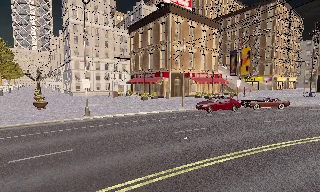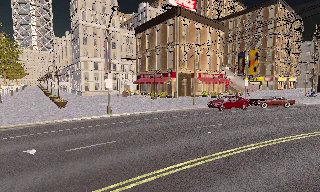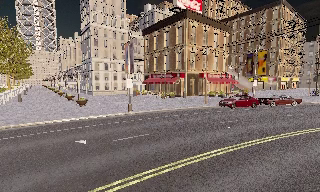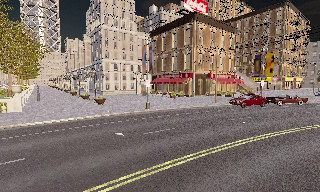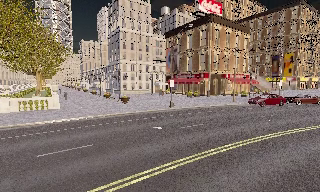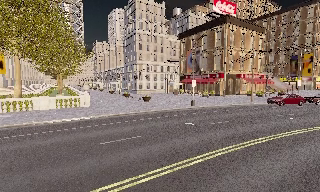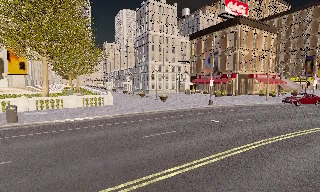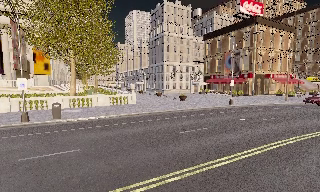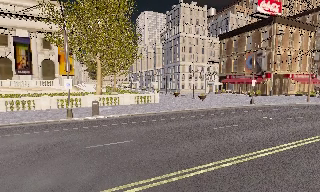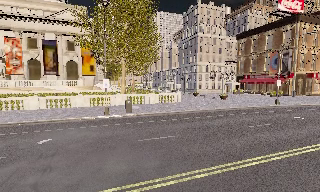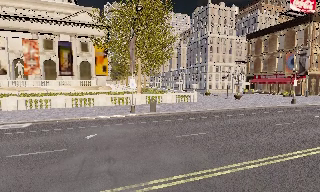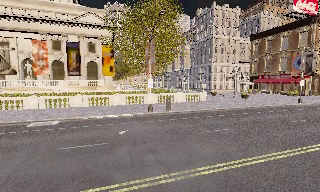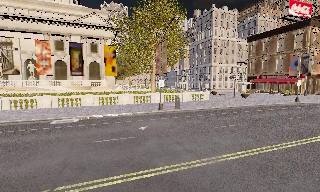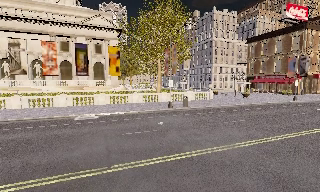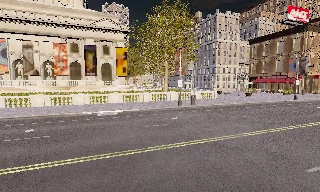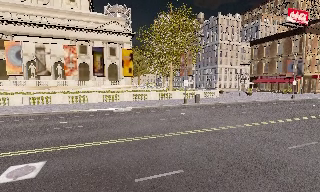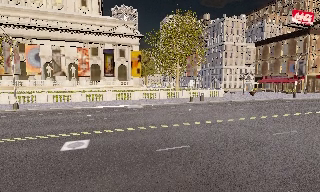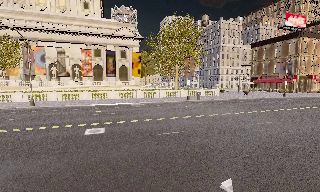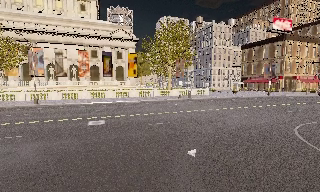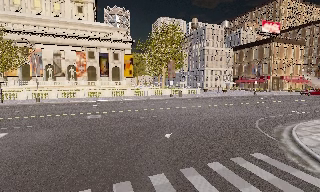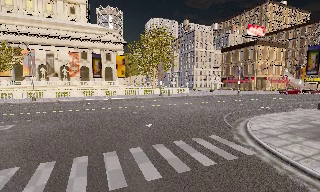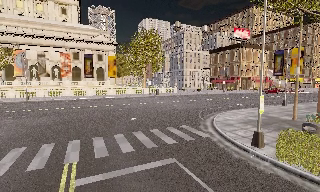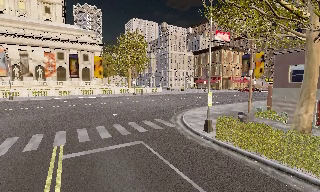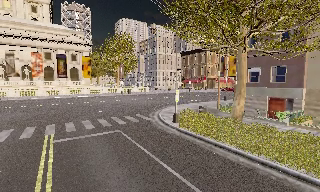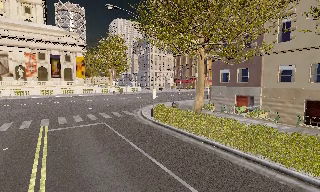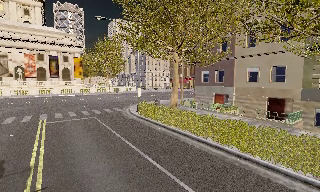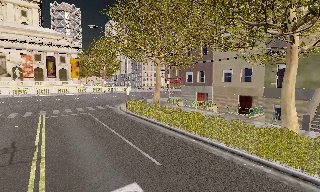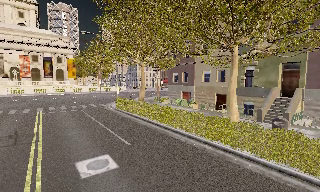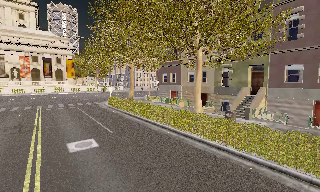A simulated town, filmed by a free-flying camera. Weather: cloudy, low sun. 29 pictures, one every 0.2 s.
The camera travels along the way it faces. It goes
backward.
0.0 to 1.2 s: The camera travels to its left and backward, about 12 m, so close, fixed things drift to the right.
1.2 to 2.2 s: The camera swings to its left by about 10 degrees, and the scene slides to the right. It travels to its left and backward, about 9 m, so close, fixed things drift to the right.
2.2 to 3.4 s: The camera travels backward and to its left, about 11 m, so what stands in front gets smaller.
3.4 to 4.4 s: The camera swings to its right by about 10 degrees, and the scene slides to the left. It travels backward, about 11 m, so what stands in front gets smaller.
4.4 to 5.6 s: The camera travels backward and to its right, about 14 m, so what stands in front gets smaller.
The film runs backward here.
